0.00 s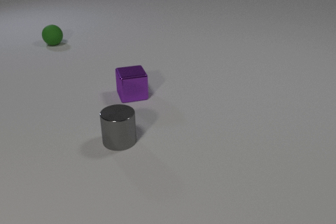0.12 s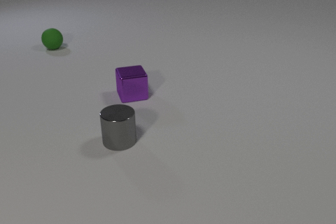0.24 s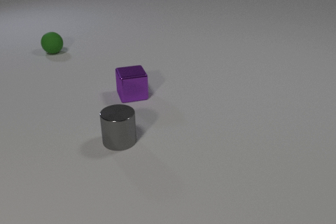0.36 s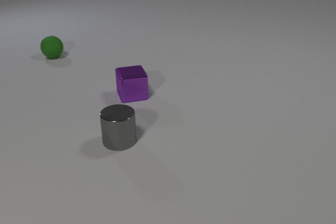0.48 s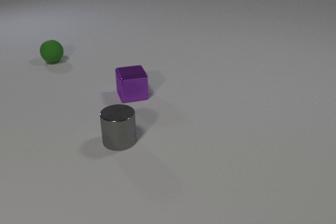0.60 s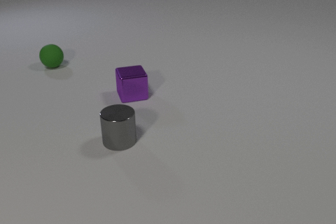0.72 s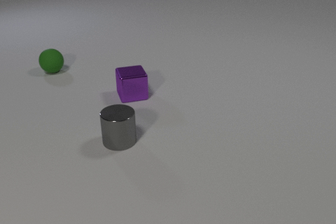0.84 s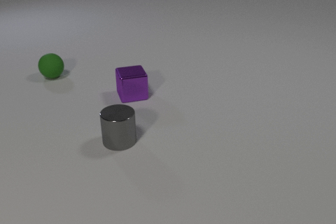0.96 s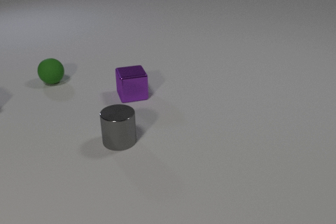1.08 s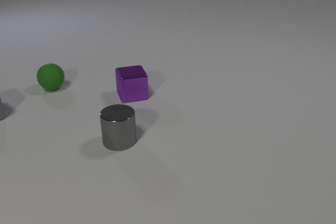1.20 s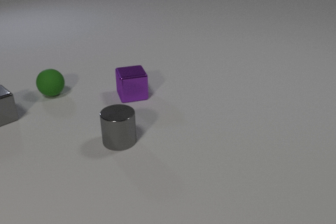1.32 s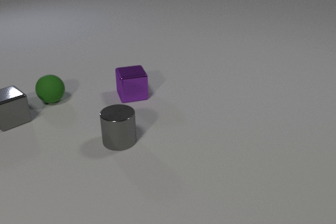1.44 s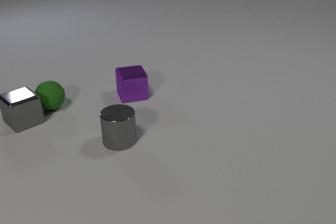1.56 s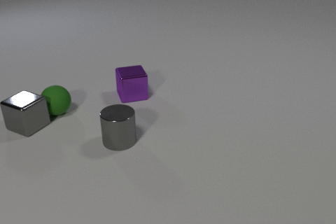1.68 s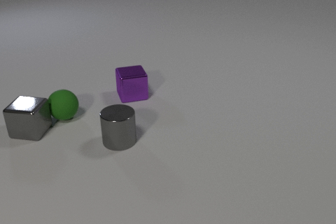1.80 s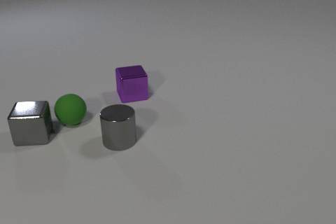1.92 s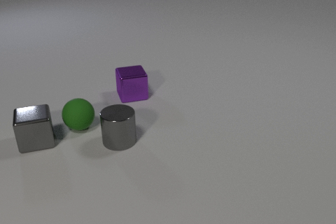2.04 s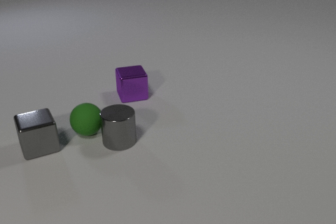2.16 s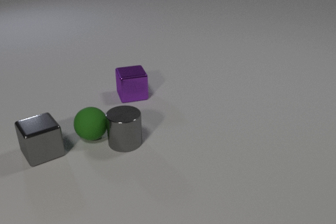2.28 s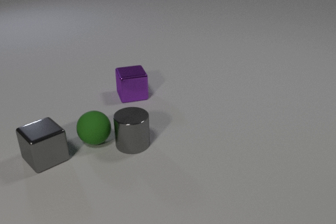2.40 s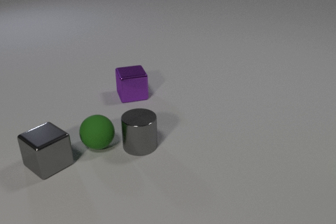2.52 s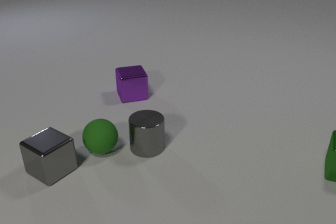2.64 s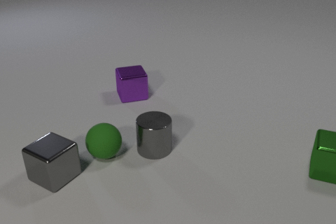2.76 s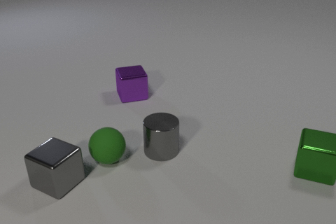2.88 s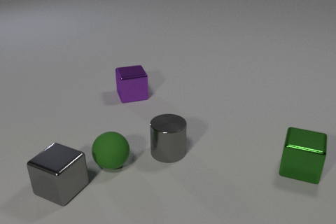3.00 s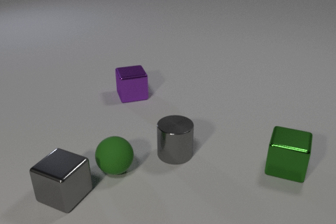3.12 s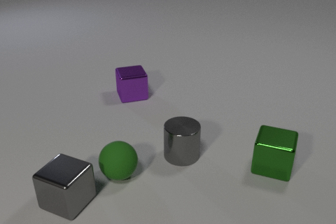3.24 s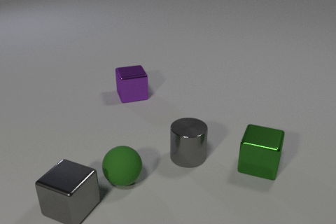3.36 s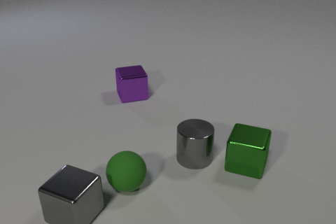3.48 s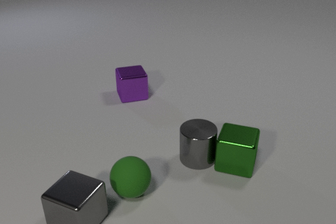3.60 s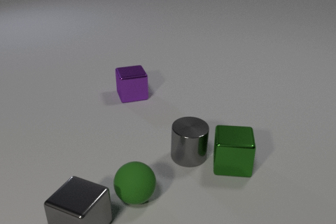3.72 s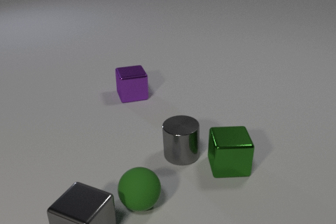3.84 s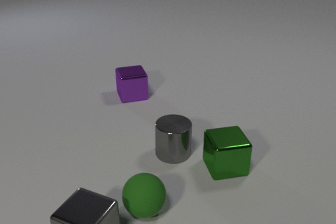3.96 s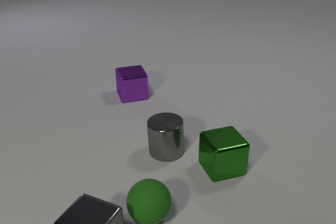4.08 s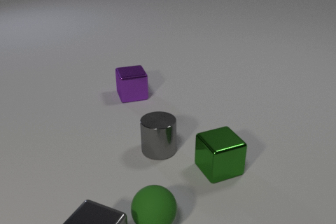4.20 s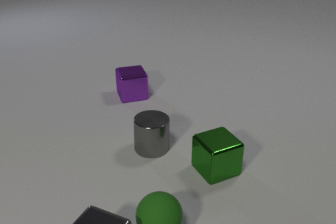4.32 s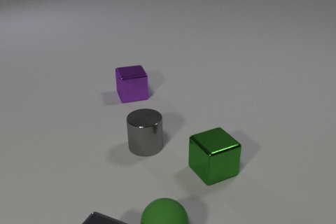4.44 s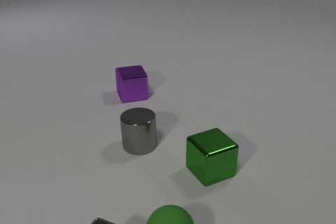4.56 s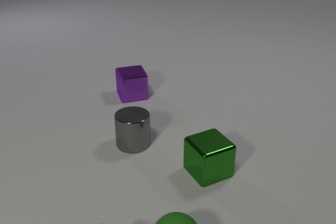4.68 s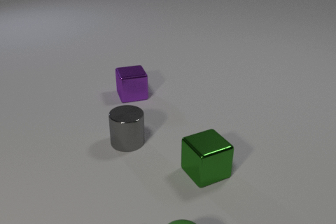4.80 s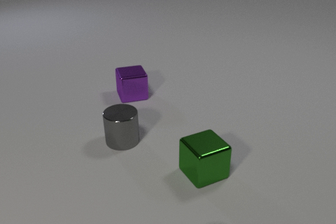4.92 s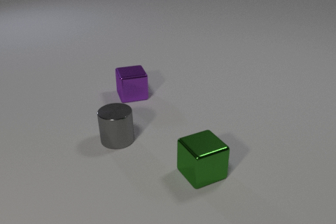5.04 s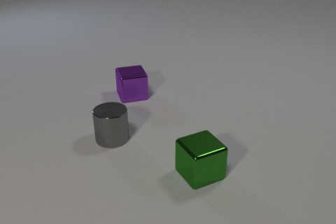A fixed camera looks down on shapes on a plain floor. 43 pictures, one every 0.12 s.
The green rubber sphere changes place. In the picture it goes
toward the camera.
The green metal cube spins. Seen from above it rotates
counterclockwise.
0.00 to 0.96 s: The green rubber sphere rolls toward the camera.
0.96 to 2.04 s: The green rubber sphere rolls toward the camera. The gray metal cube comes in at the left edge, slides toward the camera and to the right, spins so that its near face slides to the right, counterclockwise seen from above. The green rubber sphere and the gray metal cube collide.
2.04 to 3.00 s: The green rubber sphere rolls toward the camera. The gray metal cube slides toward the camera, spins counterclockwise seen from above by about 30 degrees, its near face sliding to the right. The gray metal cylinder slides to the right and toward the camera. The green metal cube comes in at the right edge, slides to the left. The green rubber sphere and the gray metal cylinder collide.
3.00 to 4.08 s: The green rubber sphere rolls toward the camera and to the right. The gray metal cube slides toward the camera. The gray metal cylinder slides to the left. The green metal cube slides to the left, spins so that its near face slides to the right, counterclockwise seen from above. The gray metal cylinder and the green metal cube collide.
4.08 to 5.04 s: The green rubber sphere rolls toward the camera and to the right, leaves at the bottom edge. The gray metal cube slides toward the camera, leaves at the bottom edge. The gray metal cylinder slides to the left and away from the camera. The green metal cube slides to the left and toward the camera.
What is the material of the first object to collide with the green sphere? metal.
Are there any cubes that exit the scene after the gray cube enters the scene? yes.
What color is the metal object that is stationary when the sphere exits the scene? purple.
